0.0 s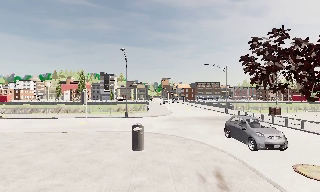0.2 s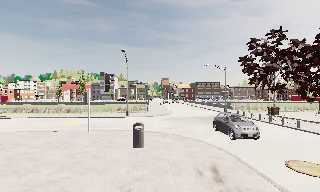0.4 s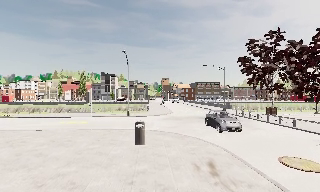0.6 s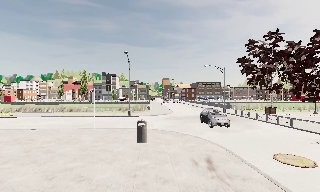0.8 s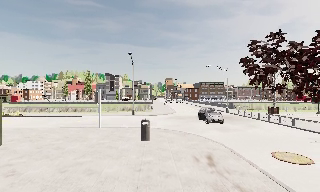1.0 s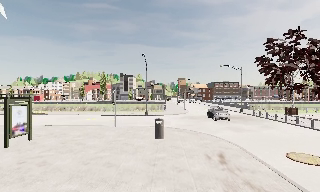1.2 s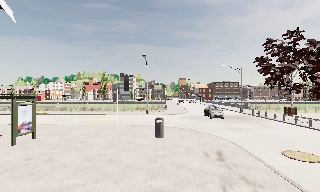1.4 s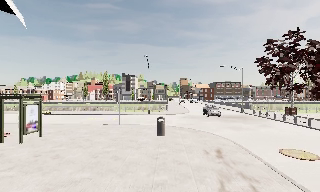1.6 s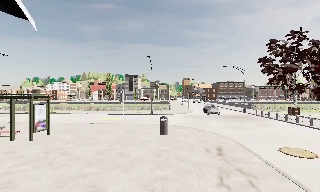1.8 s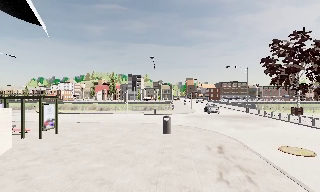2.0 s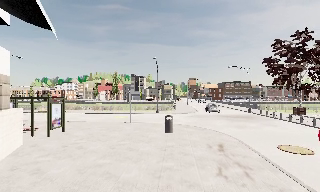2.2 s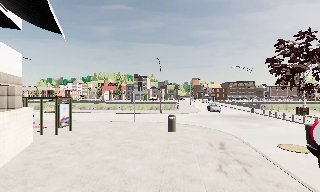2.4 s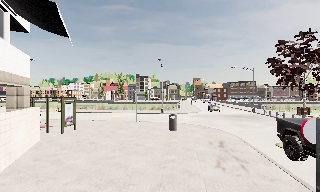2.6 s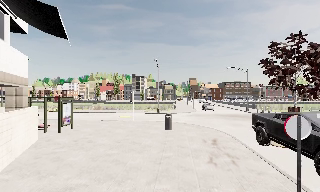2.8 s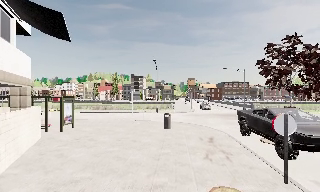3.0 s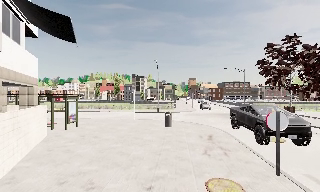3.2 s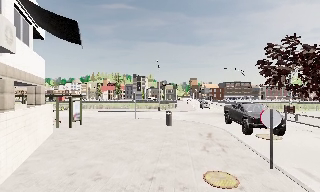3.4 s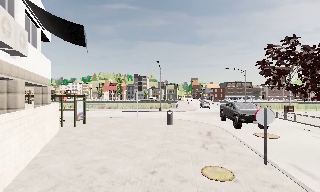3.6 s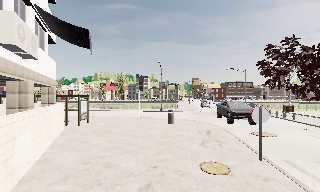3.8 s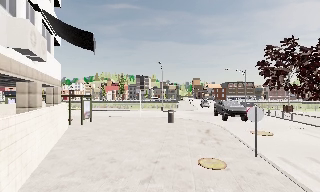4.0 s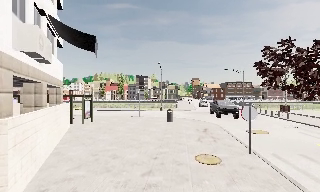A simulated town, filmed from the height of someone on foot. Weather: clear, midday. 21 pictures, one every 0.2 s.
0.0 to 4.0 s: The scene slides to the right, as the camera pans about 10 degrees to its left. It travels backward, about 7 m, so what stands in front gets smaller.
The film runs backward here.
